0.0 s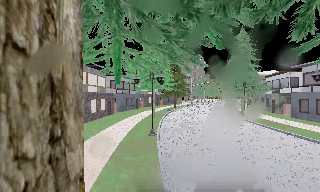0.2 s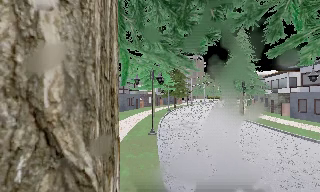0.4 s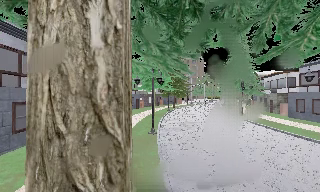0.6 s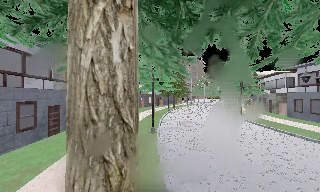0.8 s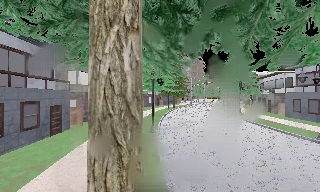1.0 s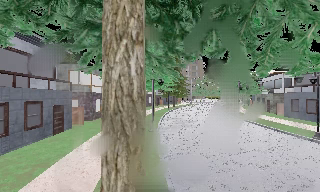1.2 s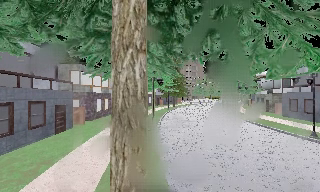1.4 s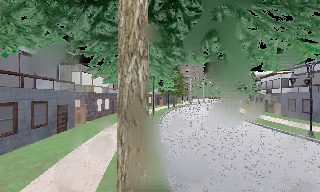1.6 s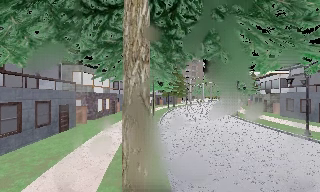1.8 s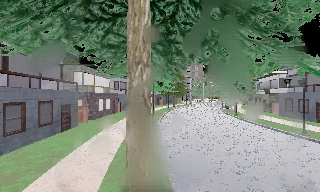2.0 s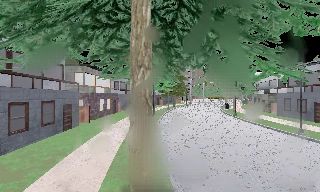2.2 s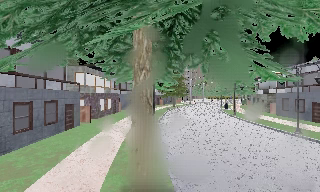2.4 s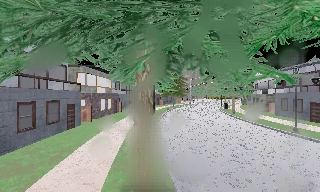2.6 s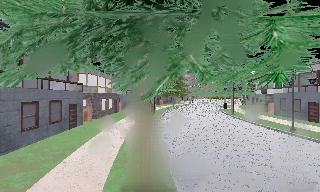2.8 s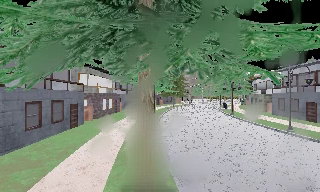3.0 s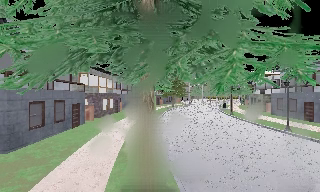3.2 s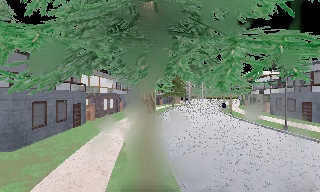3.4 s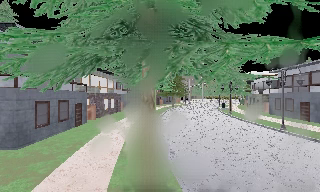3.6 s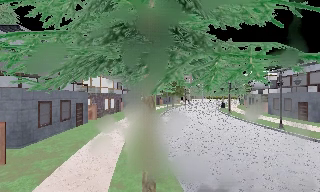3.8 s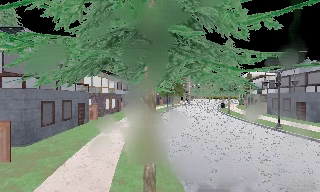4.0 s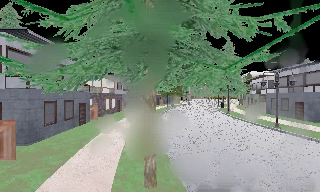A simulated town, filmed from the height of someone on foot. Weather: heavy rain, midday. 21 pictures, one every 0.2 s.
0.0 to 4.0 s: The camera travels backward, about 4.5 m, so what stands in front gets smaller.
The film runs backward here.
